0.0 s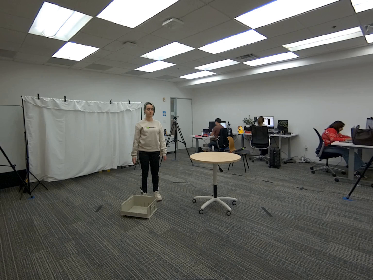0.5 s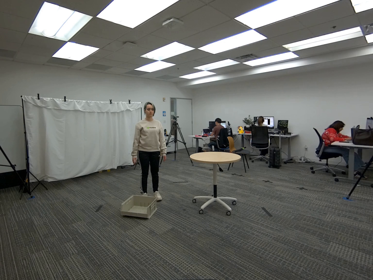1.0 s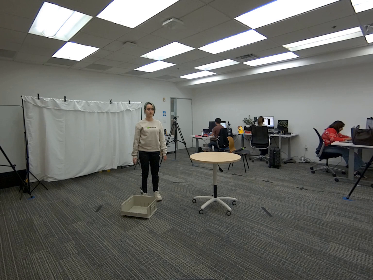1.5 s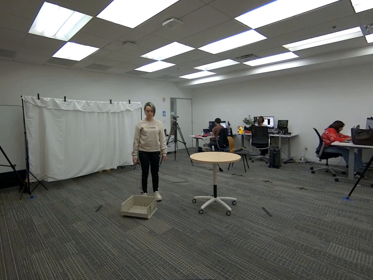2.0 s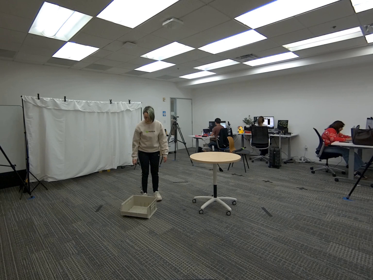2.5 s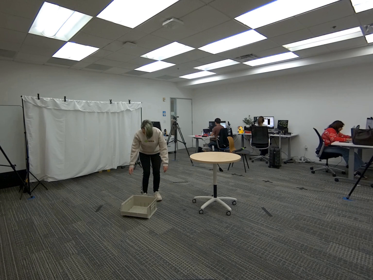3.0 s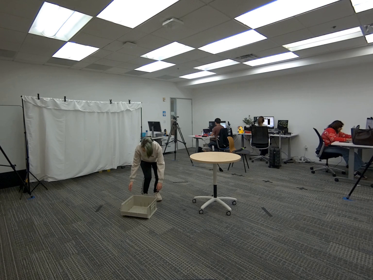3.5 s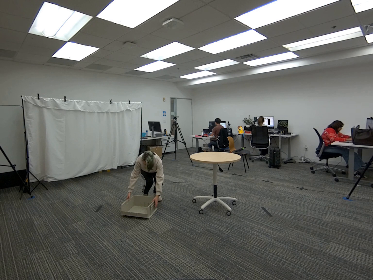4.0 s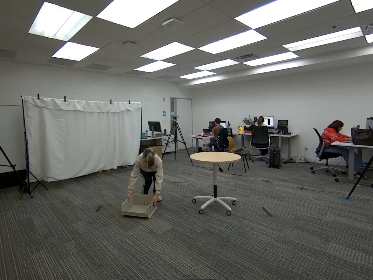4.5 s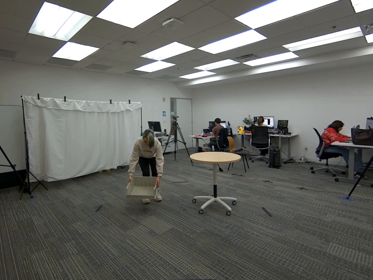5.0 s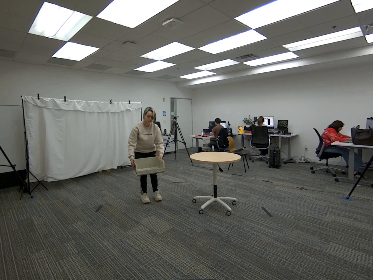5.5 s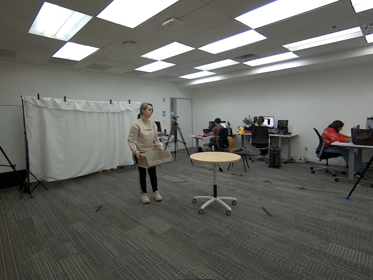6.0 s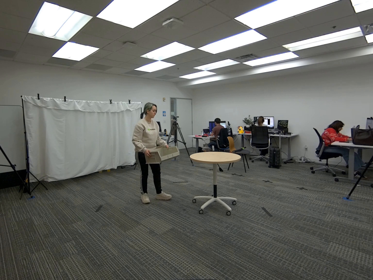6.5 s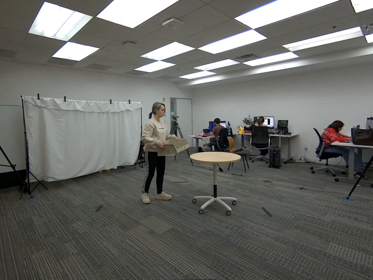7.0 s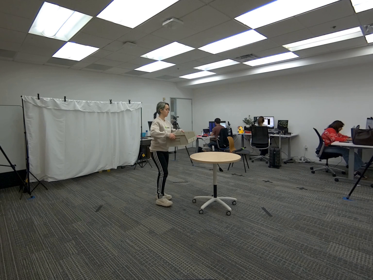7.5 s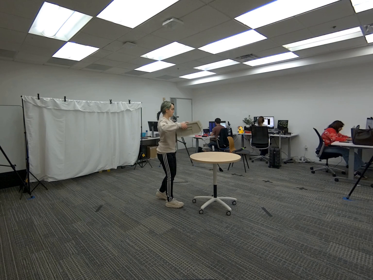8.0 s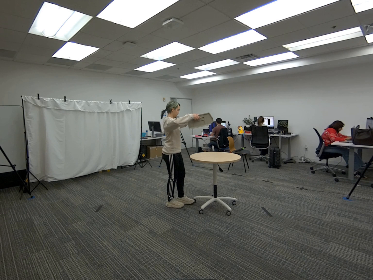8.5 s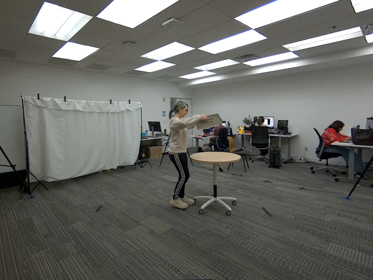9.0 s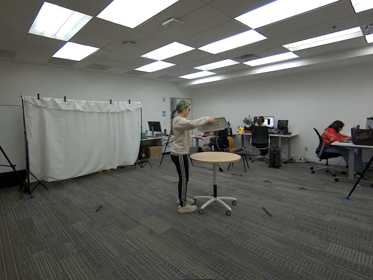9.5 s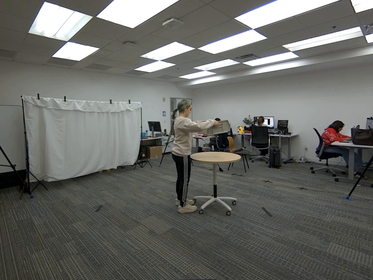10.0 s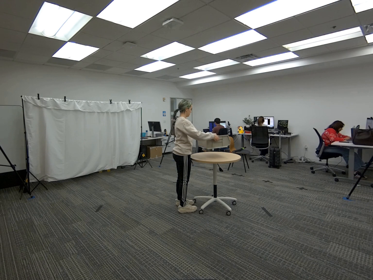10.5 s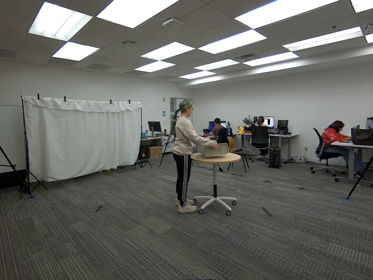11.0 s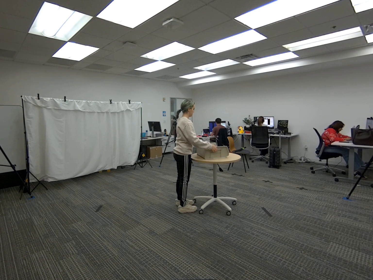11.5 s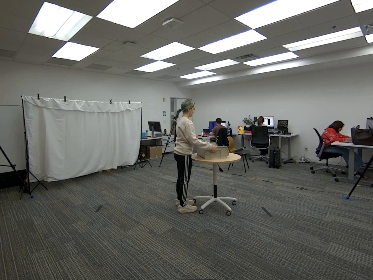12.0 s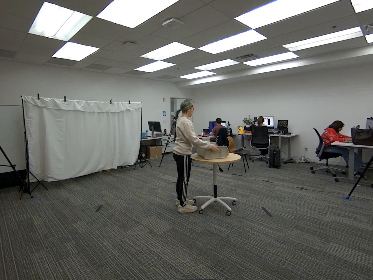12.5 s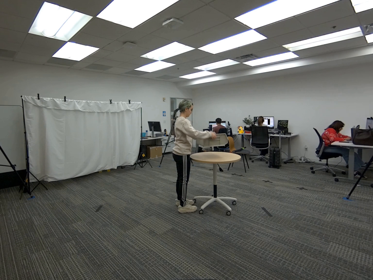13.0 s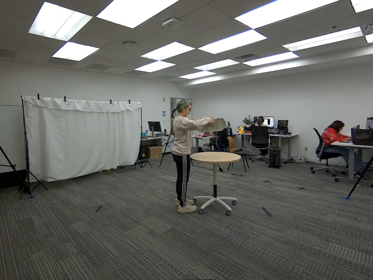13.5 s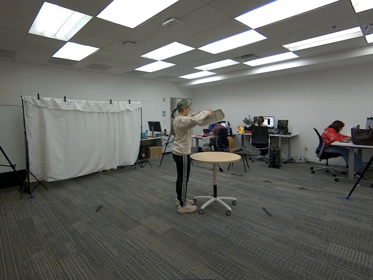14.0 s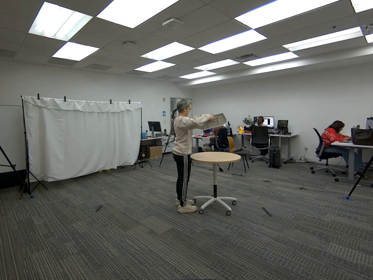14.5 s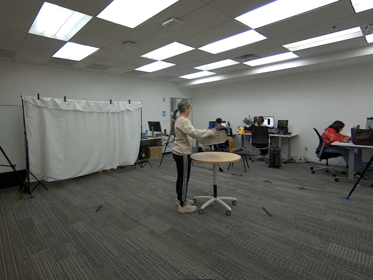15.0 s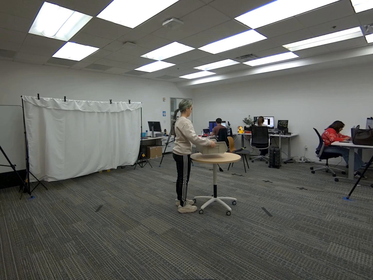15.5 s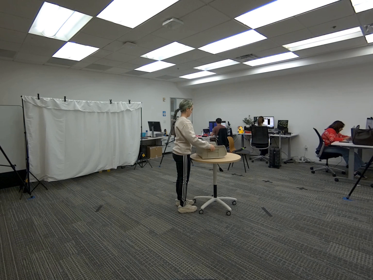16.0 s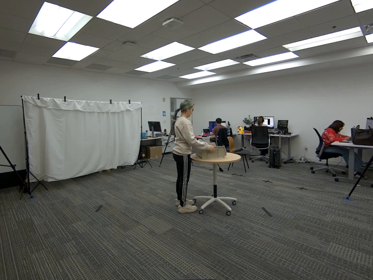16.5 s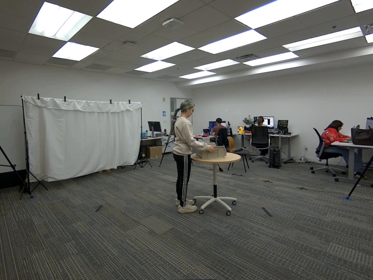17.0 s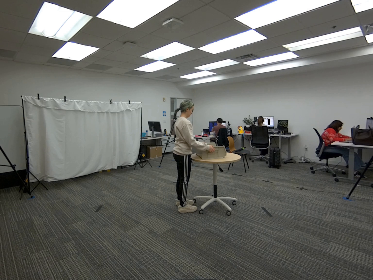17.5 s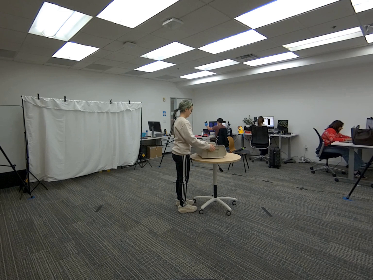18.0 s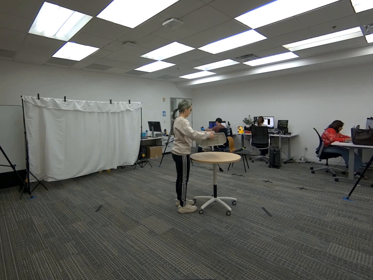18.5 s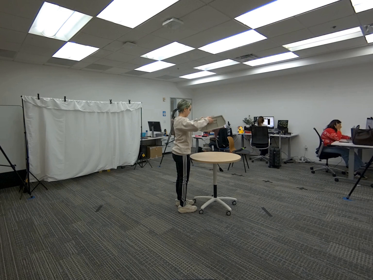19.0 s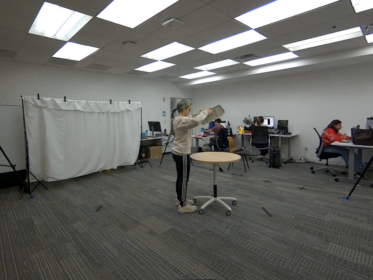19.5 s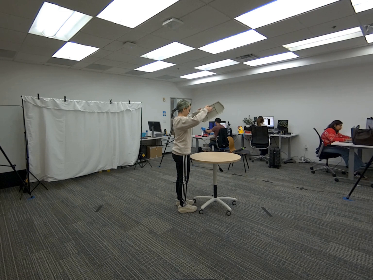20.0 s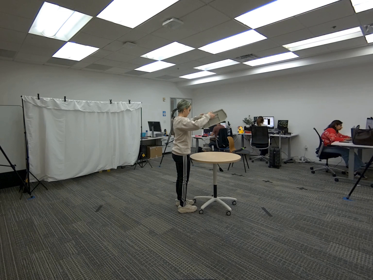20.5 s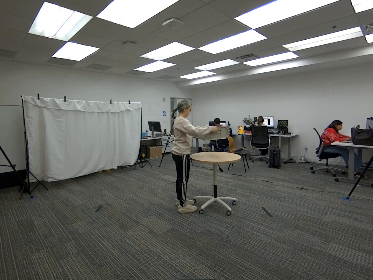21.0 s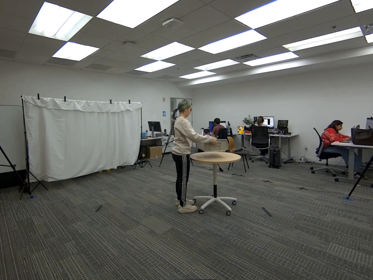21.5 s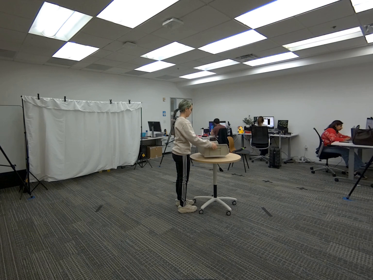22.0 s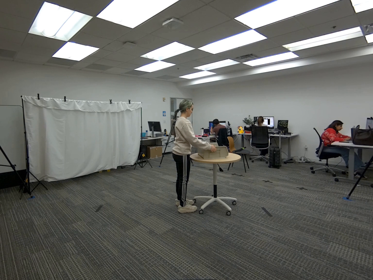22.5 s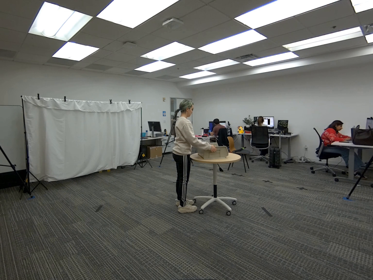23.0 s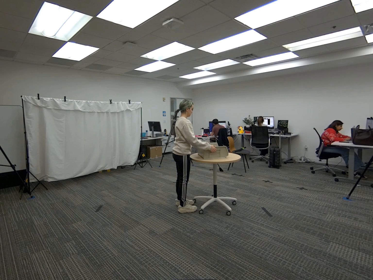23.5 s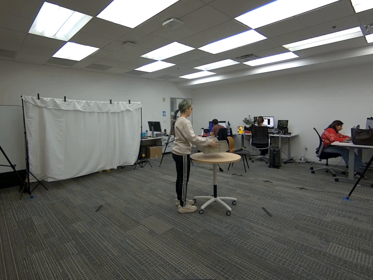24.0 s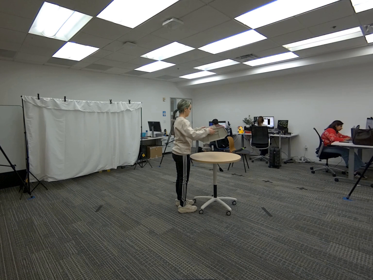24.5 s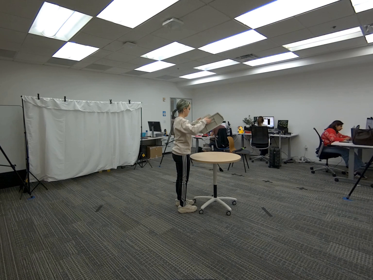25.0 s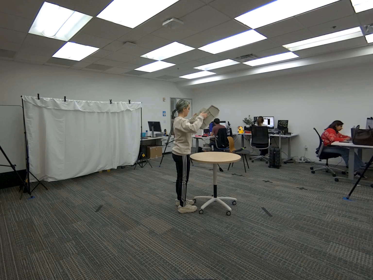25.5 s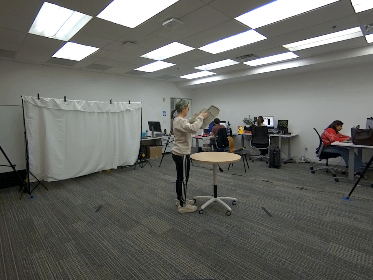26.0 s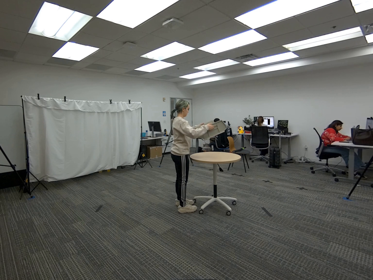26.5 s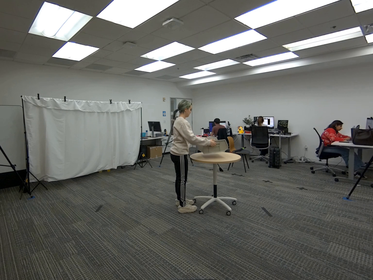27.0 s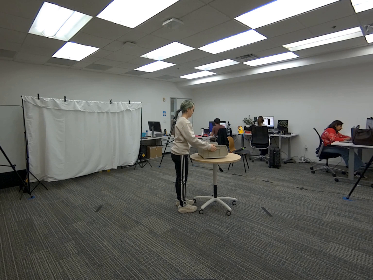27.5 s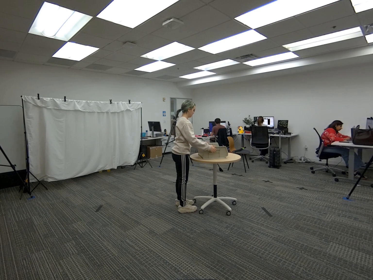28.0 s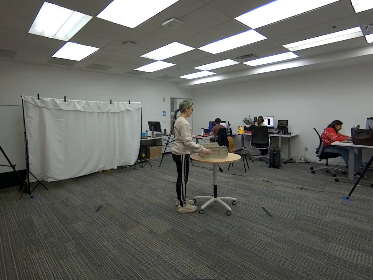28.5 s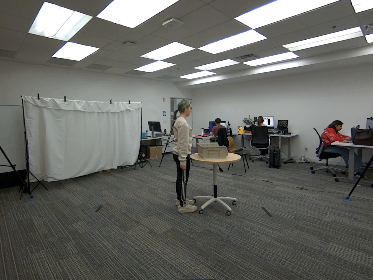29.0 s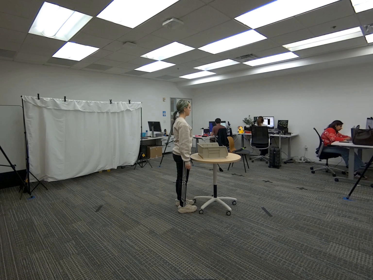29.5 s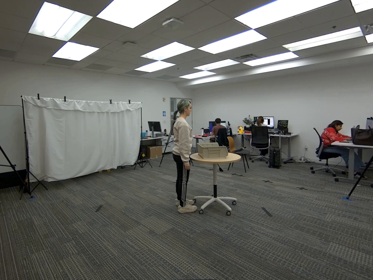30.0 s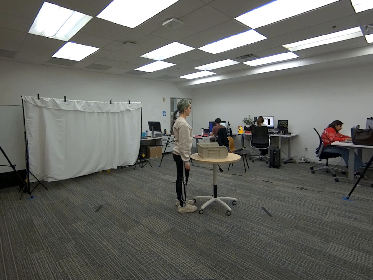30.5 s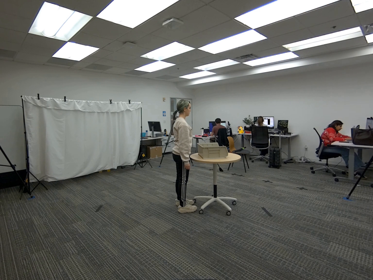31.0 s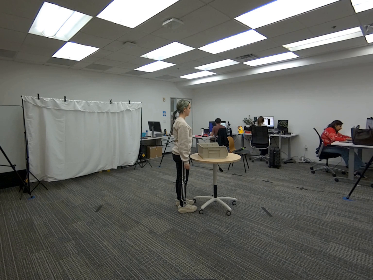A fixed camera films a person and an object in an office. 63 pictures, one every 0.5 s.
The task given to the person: Walk to the beige bin on the ground, pick it up with both hands, and place it on the table. Without letting go, repeatedly pick and place the bin on the table until the sequence ends.
